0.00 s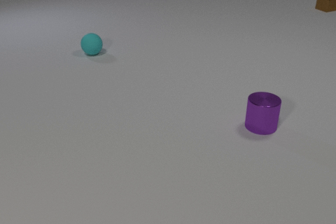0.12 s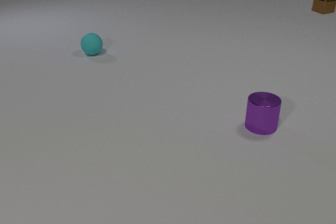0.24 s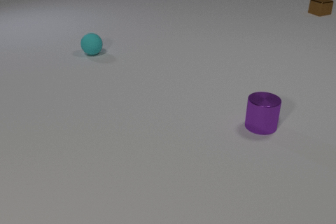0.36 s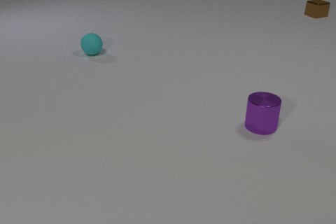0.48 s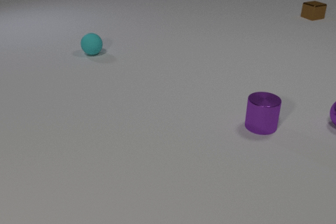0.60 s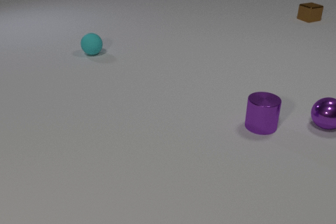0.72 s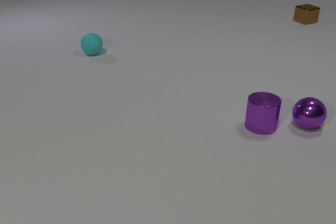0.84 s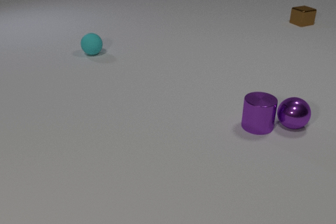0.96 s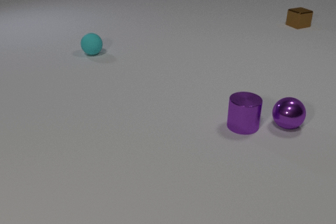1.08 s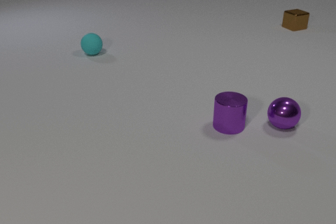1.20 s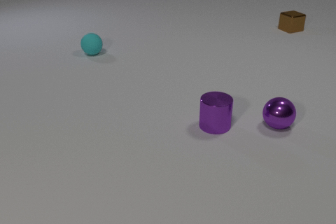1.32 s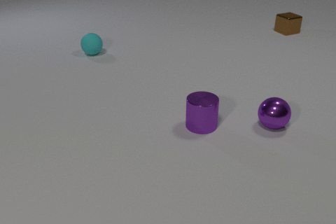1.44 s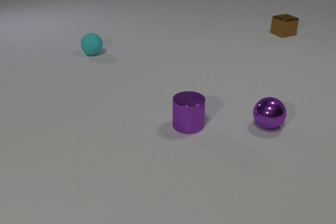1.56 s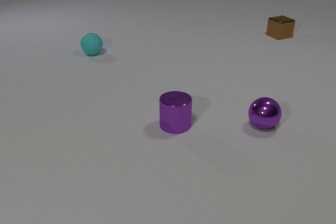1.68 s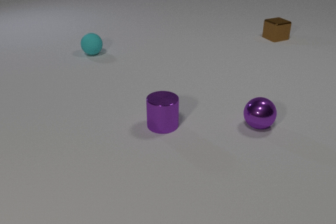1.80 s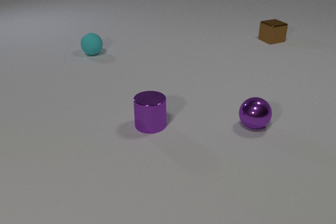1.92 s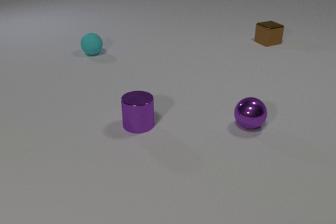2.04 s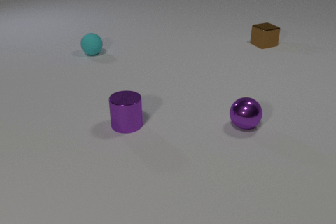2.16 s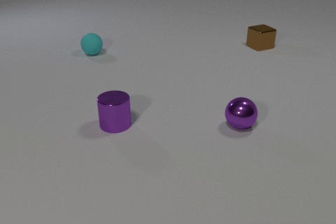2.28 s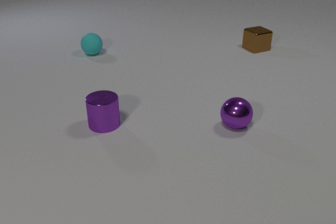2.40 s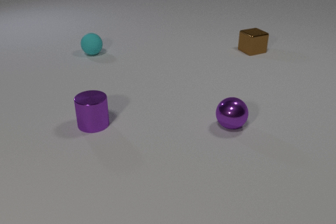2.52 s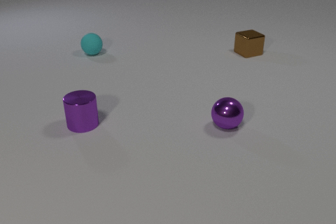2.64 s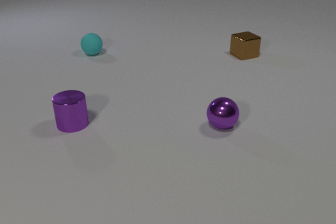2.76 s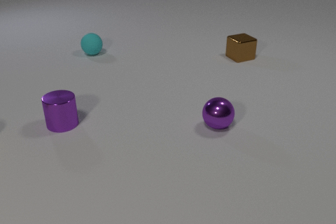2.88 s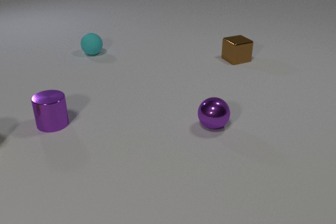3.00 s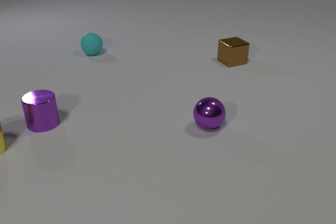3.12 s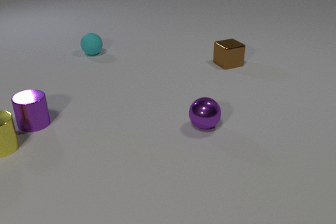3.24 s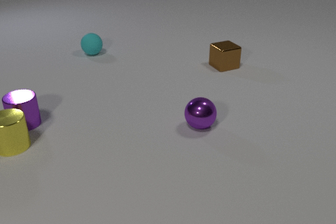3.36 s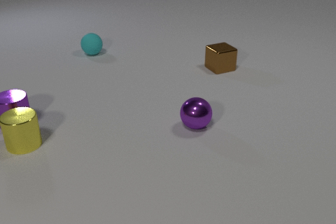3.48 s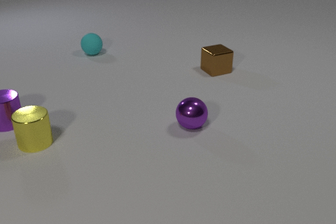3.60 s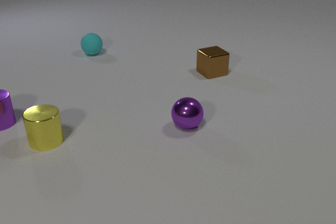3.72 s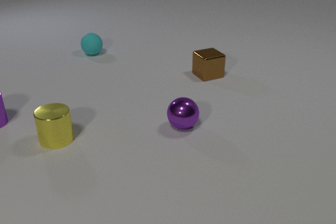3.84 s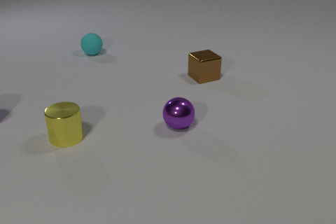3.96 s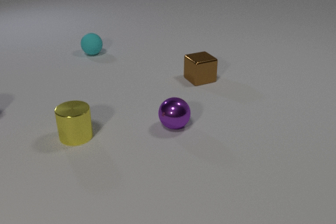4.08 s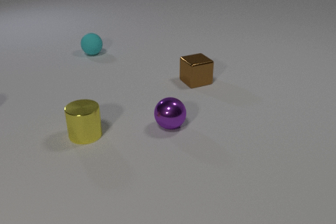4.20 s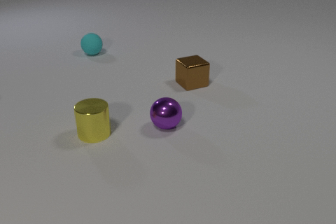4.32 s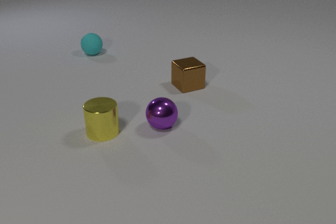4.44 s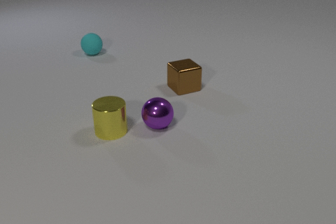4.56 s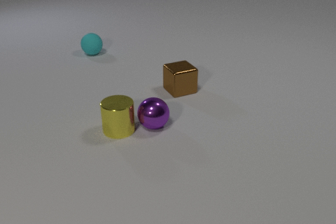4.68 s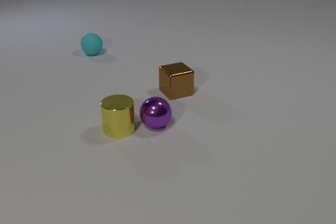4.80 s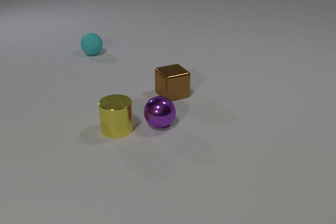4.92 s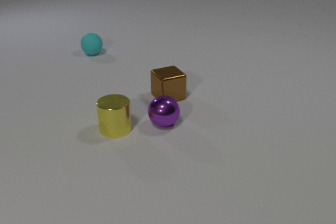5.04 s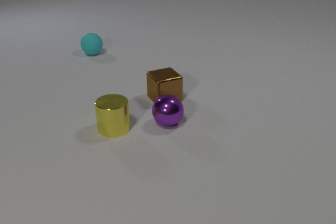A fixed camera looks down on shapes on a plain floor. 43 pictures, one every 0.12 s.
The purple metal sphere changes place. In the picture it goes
to the left.
The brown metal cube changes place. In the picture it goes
toward the camera.
0.00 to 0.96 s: The purple metal sphere comes in at the right edge, rolls to the left. The purple metal cylinder slides to the left. The brown metal cube slides toward the camera. The purple metal sphere and the purple metal cylinder collide.
0.96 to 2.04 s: The purple metal sphere rolls to the left. The purple metal cylinder slides to the left. The brown metal cube slides toward the camera and to the left.
2.04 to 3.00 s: The purple metal sphere rolls to the left. The purple metal cylinder slides to the left. The yellow metal cylinder comes in at the left edge. The brown metal cube slides toward the camera and to the left.
3.00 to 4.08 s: The purple metal sphere rolls to the left. The purple metal cylinder slides to the left and away from the camera, leaves at the left edge. The yellow metal cylinder slides to the right. The brown metal cube slides toward the camera and to the left.
4.08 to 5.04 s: The purple metal sphere moves, and ends about where it began. The yellow metal cylinder slides to the right. The brown metal cube slides toward the camera and to the left. The purple metal sphere and the yellow metal cylinder collide.
What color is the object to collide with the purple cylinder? purple.
How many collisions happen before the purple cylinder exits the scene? 1.
What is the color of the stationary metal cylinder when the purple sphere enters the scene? purple.
